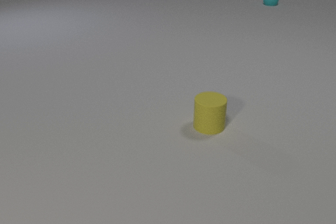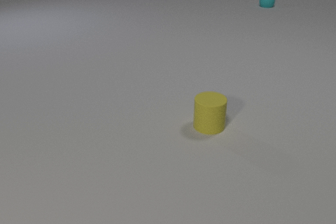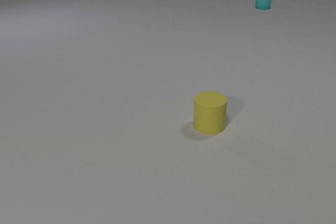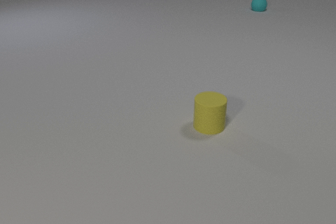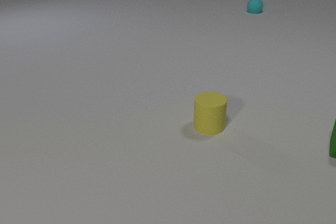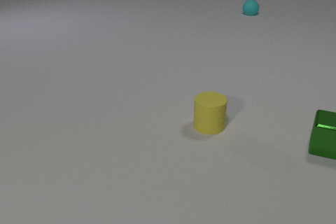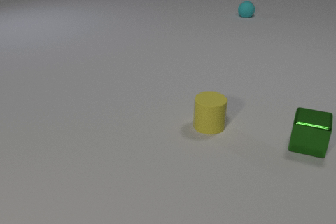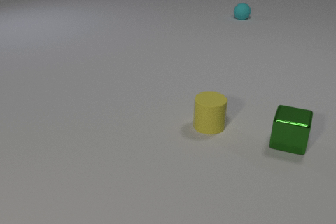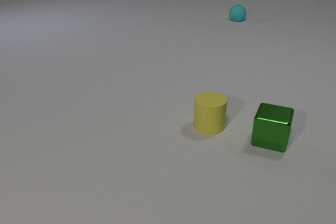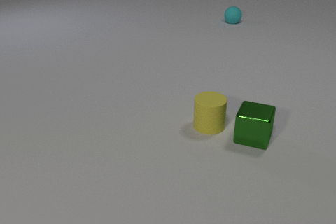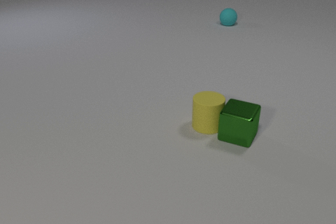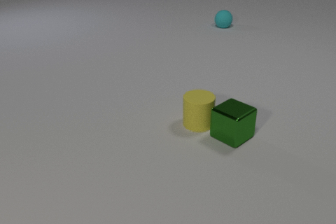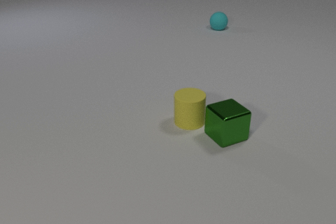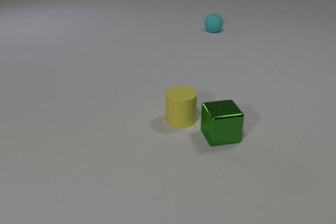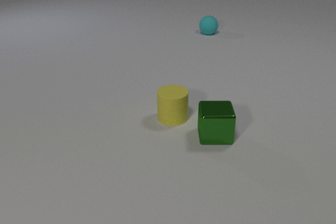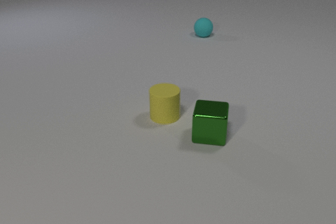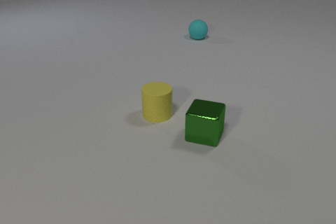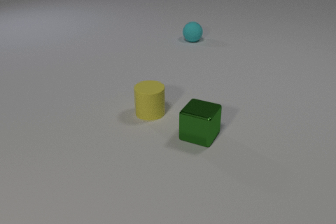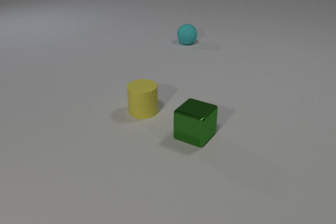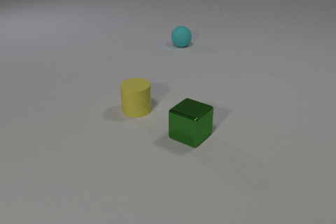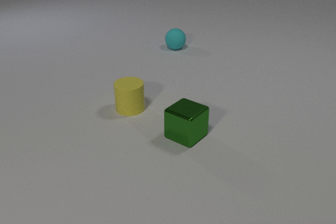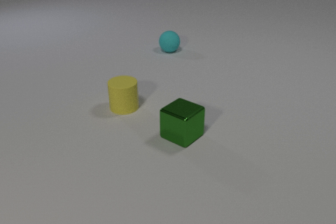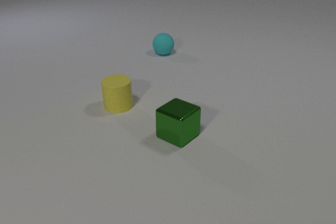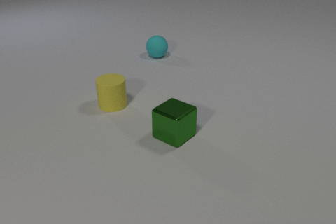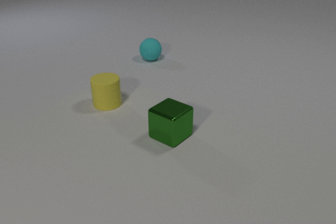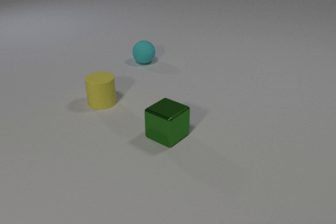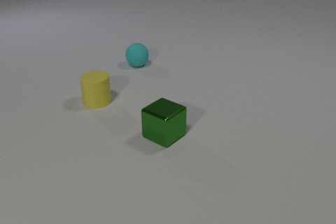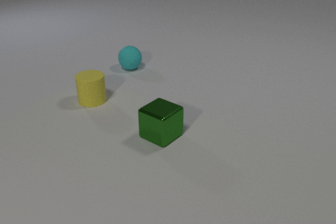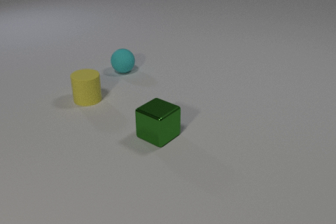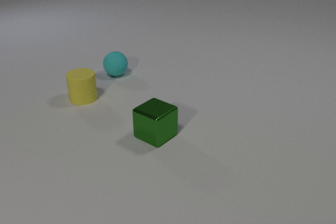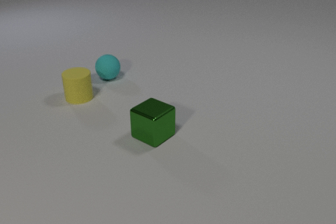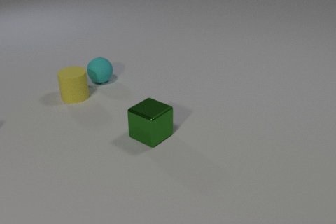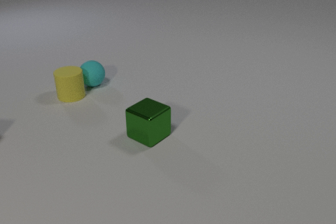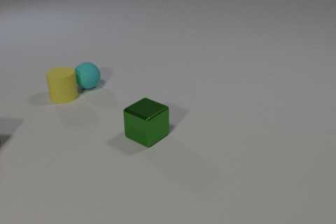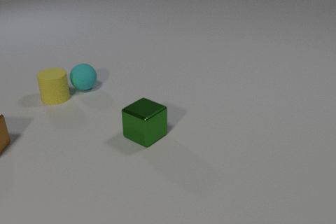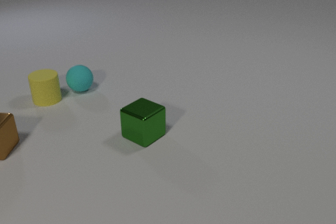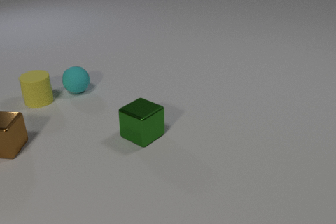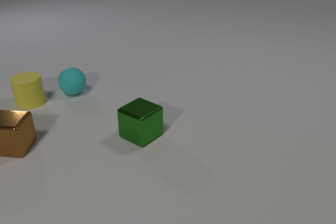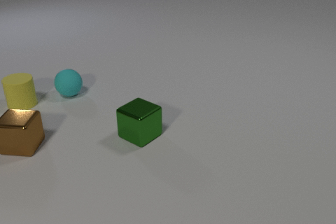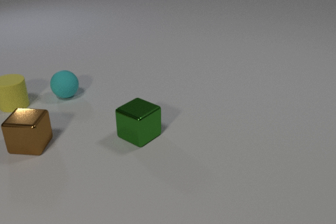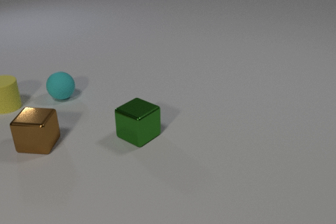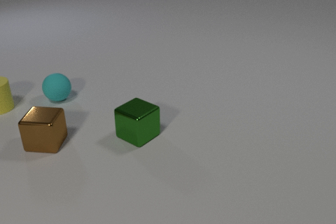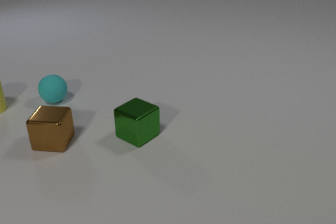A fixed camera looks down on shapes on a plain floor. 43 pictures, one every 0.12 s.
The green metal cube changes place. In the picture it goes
to the left.
The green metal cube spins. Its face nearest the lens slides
to the left.
0.00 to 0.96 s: The green metal cube comes in at the right edge, slides to the left. The cyan rubber sphere rolls toward the camera and to the left.
0.96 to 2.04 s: The green metal cube slides to the left, spins clockwise seen from above by about 90 degrees, its near face sliding to the left. The yellow rubber cylinder slides to the left. The cyan rubber sphere rolls toward the camera and to the left. The green metal cube and the yellow rubber cylinder collide.
2.04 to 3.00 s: The green metal cube slides to the left. The yellow rubber cylinder slides to the left and away from the camera. The cyan rubber sphere rolls toward the camera and to the left.
3.00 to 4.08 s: The green metal cube slides to the left. The yellow rubber cylinder slides to the left and away from the camera. The cyan rubber sphere rolls to the left and toward the camera. The brown metal cube comes in at the left edge, slides to the right. The yellow rubber cylinder and the cyan rubber sphere collide.
4.08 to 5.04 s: The green metal cube slides to the left. The yellow rubber cylinder slides to the left. The cyan rubber sphere rolls to the left and toward the camera. The brown metal cube slides to the right.
How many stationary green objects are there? 0.
What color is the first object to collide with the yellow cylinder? green.
How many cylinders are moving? 1.
